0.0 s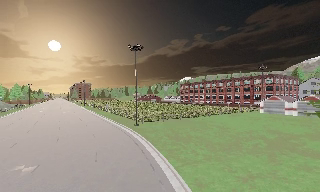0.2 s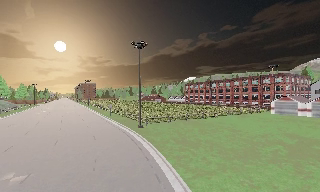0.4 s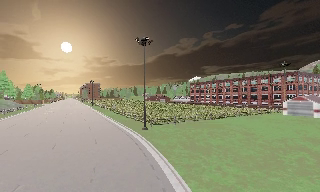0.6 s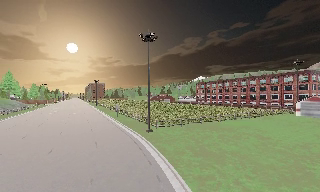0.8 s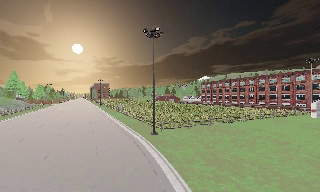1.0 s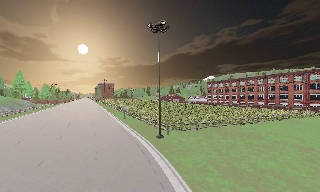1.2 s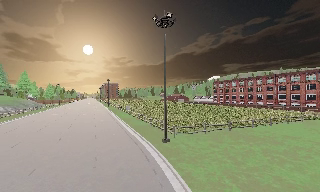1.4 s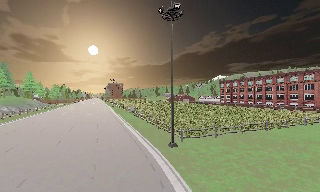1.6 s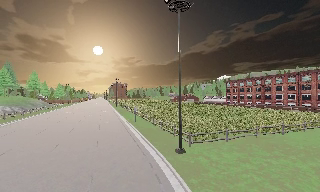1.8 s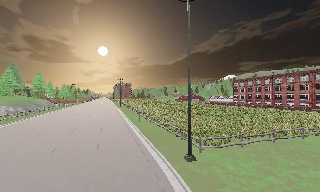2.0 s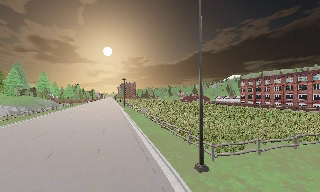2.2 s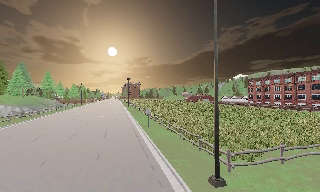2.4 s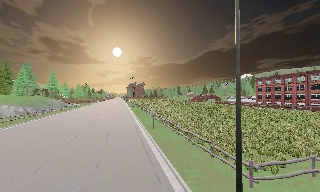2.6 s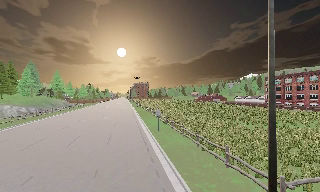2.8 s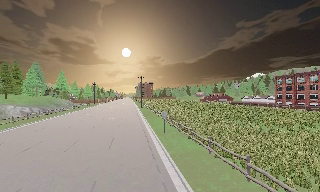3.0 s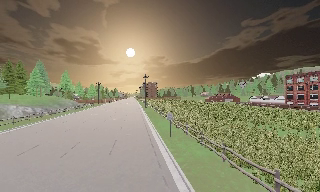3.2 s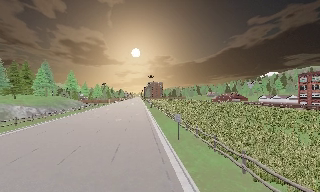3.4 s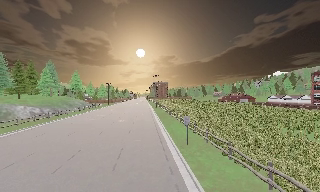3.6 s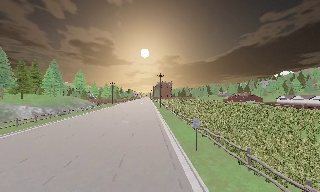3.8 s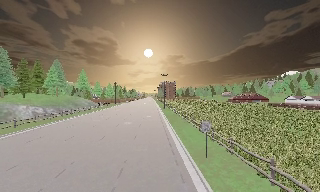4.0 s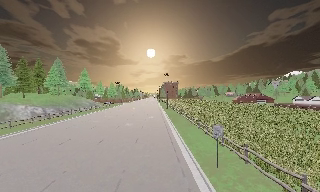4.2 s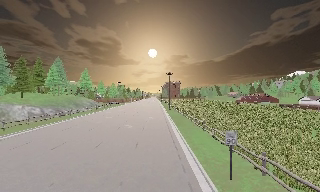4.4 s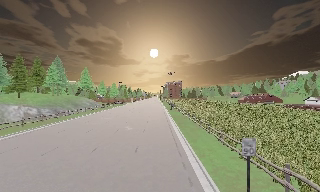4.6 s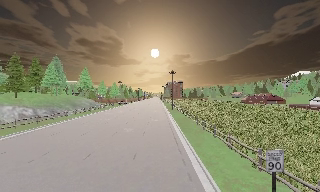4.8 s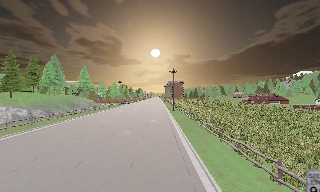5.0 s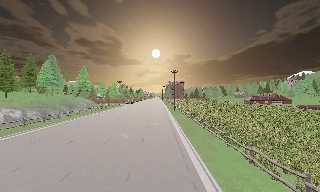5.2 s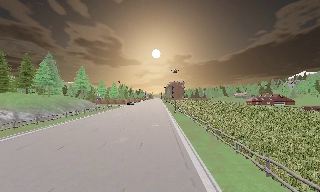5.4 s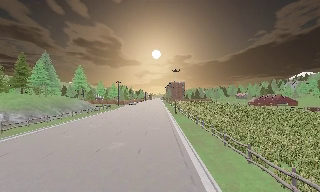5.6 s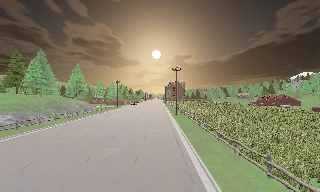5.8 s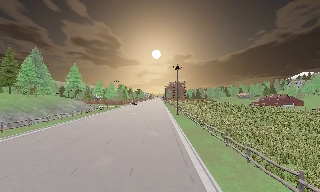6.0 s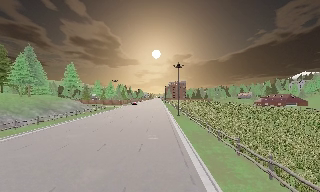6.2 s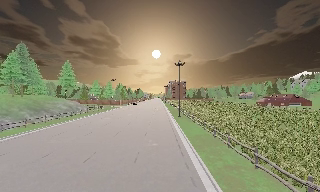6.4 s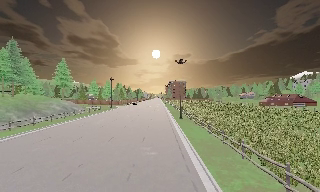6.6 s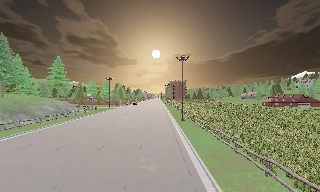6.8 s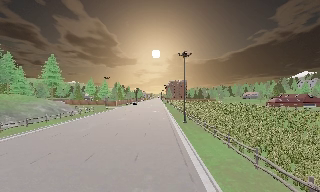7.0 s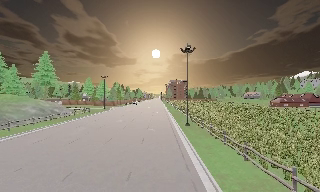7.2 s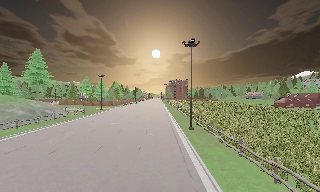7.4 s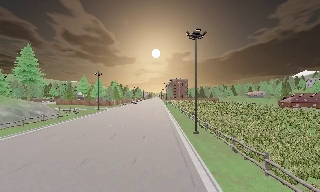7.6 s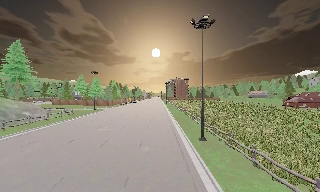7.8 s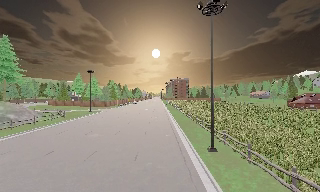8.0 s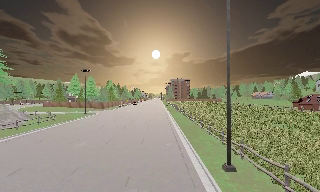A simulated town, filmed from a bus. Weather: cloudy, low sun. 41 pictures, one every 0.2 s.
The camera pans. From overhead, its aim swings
counterclockwise.
The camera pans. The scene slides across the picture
to the right.
0.0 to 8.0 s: The scene slides to the right, as the camera pans about 30 degrees to its left. It travels forward, about 70 m. It gains speed.
The film runs forward here.
